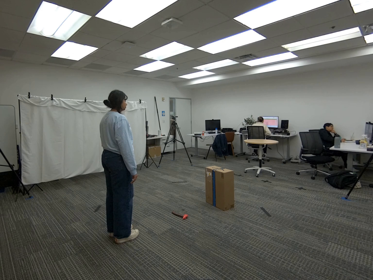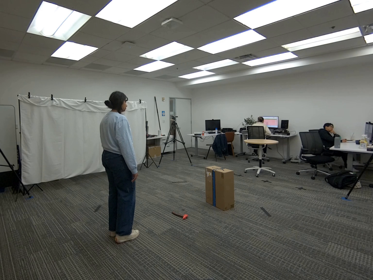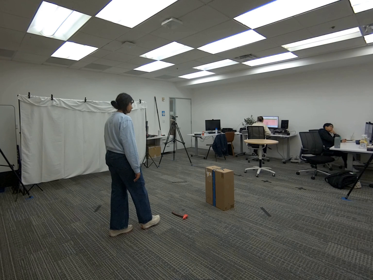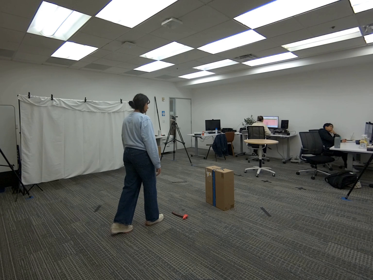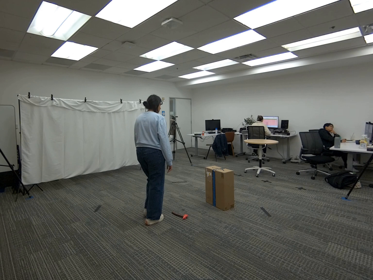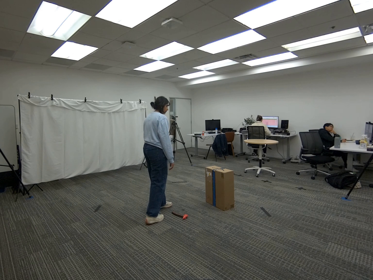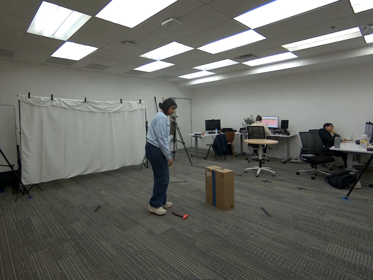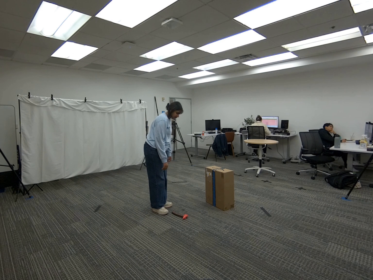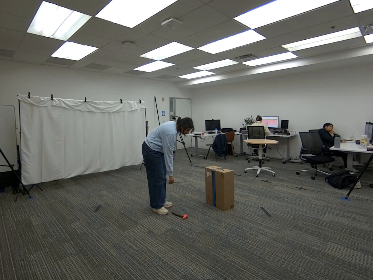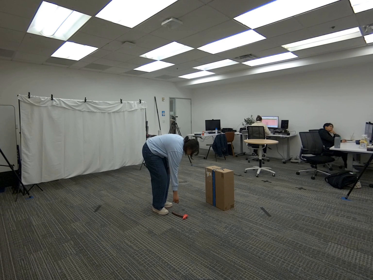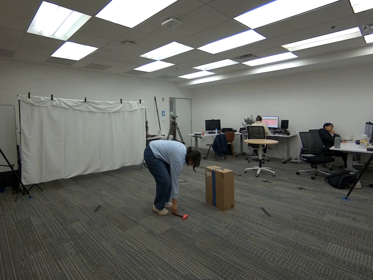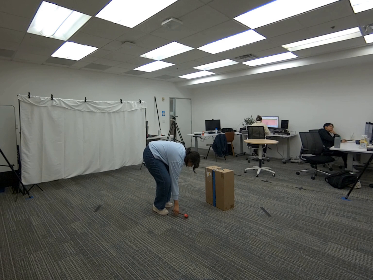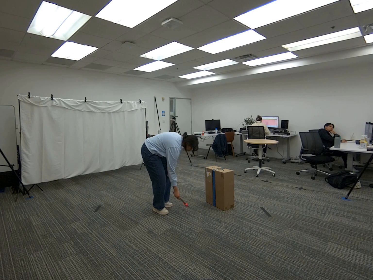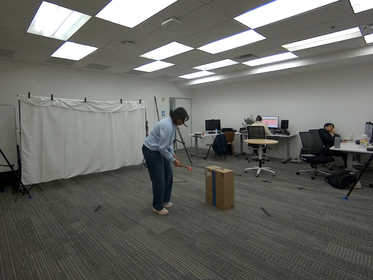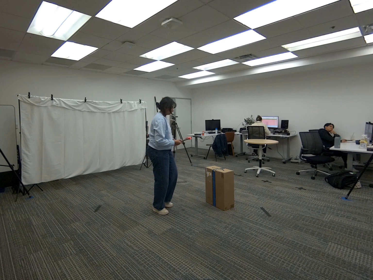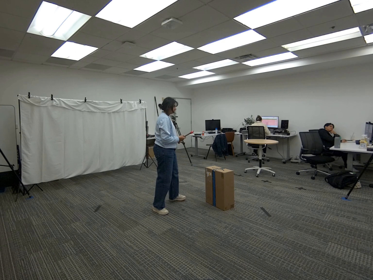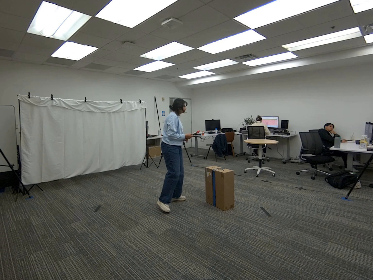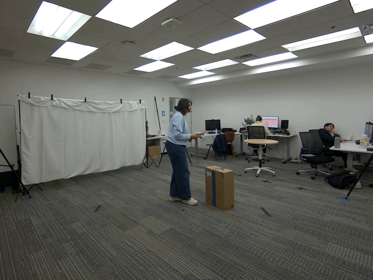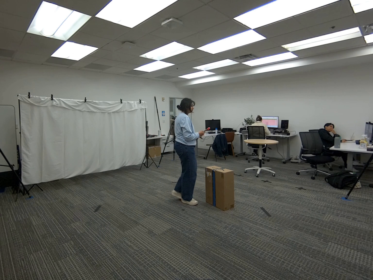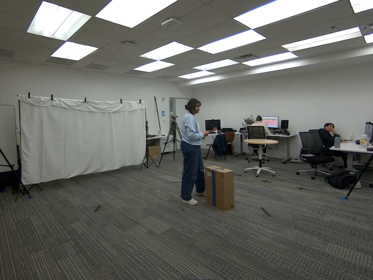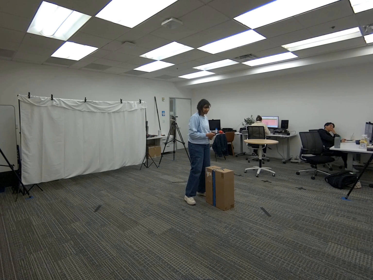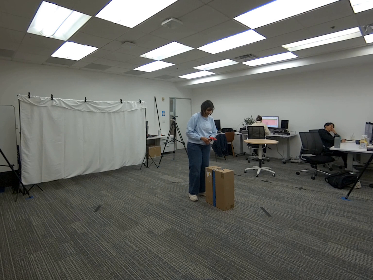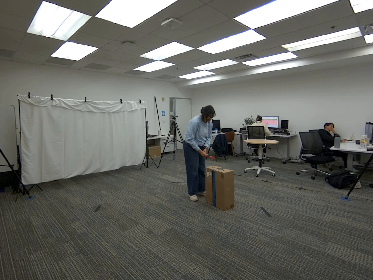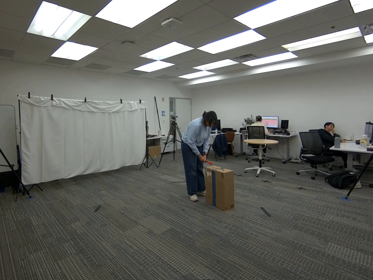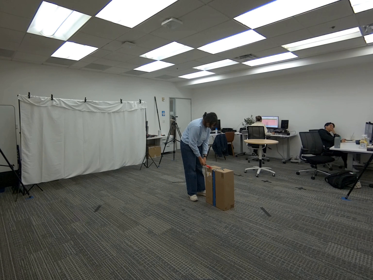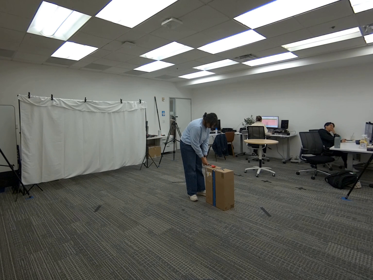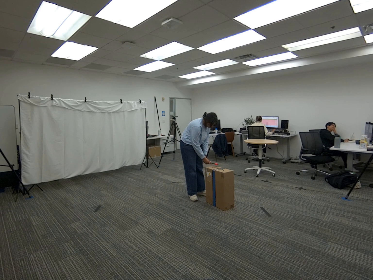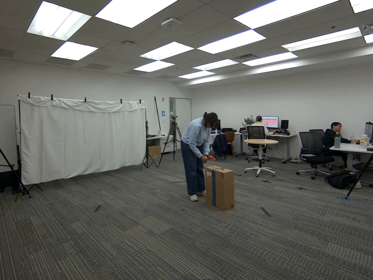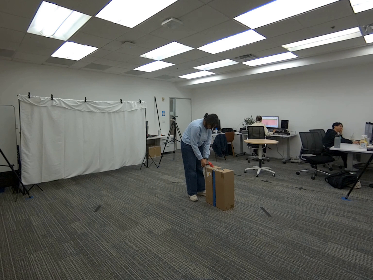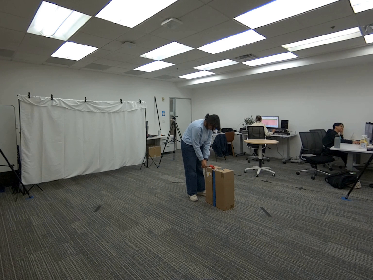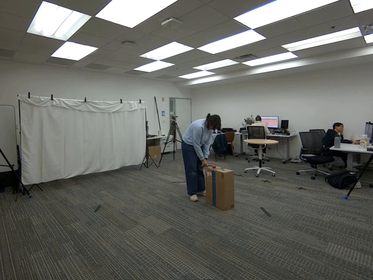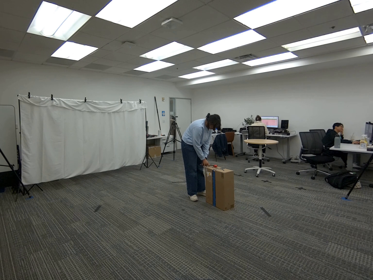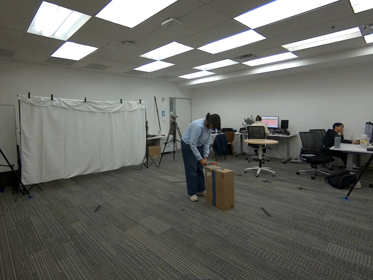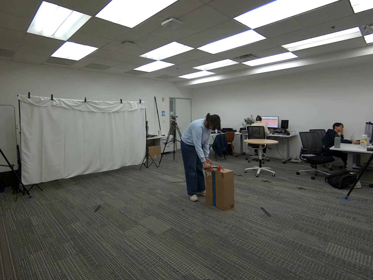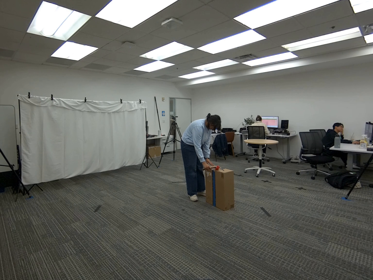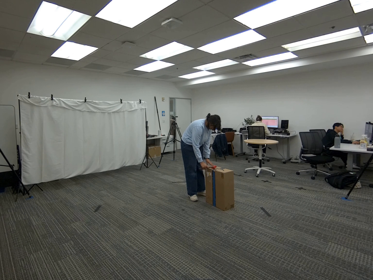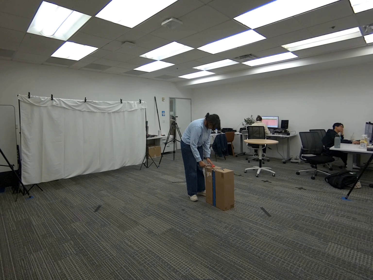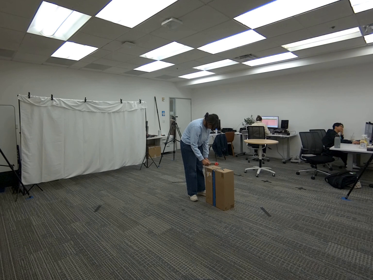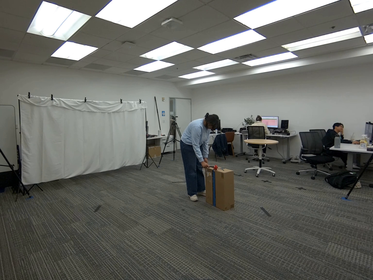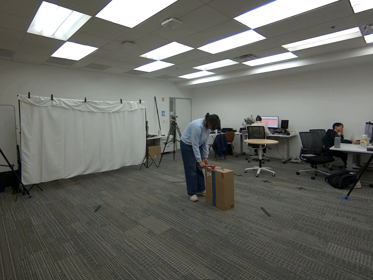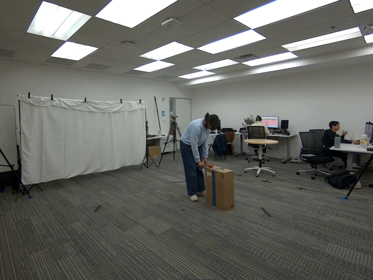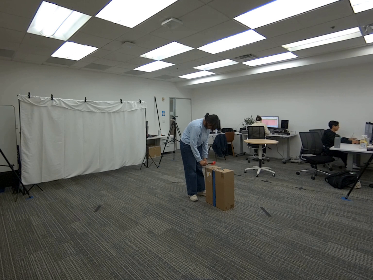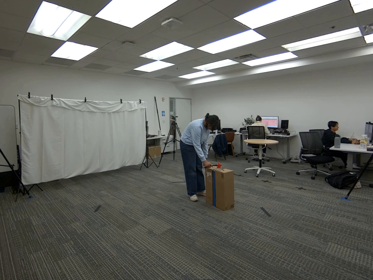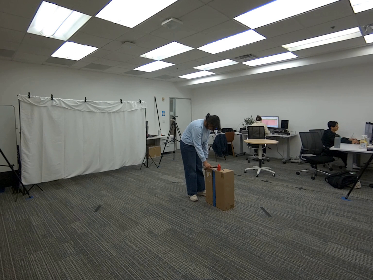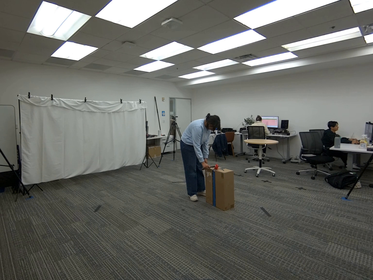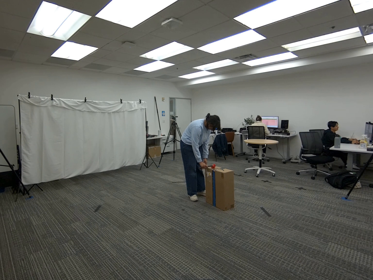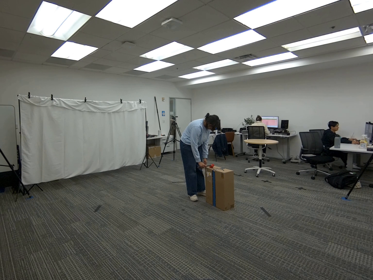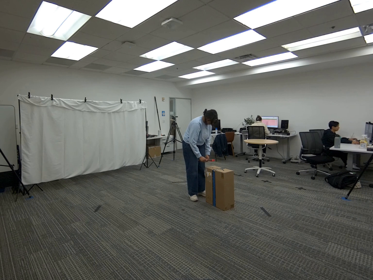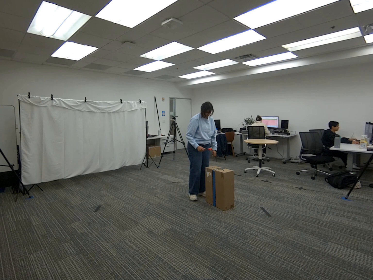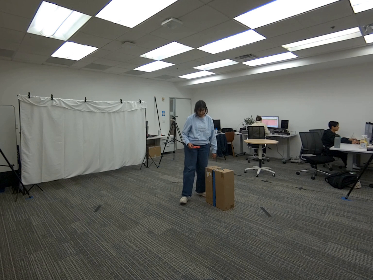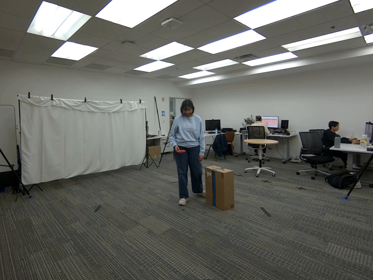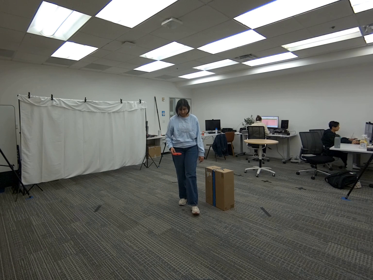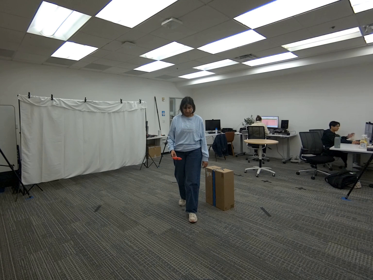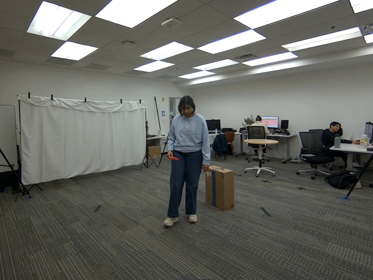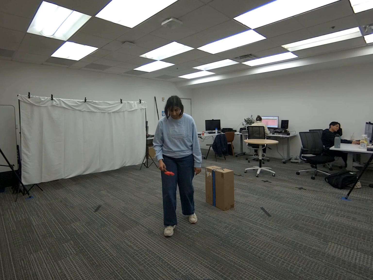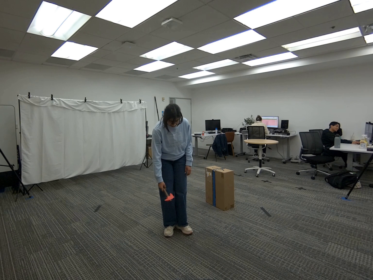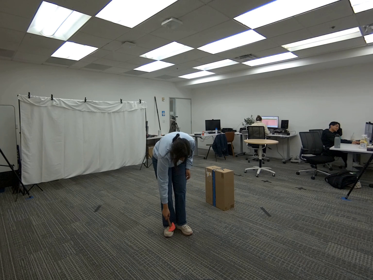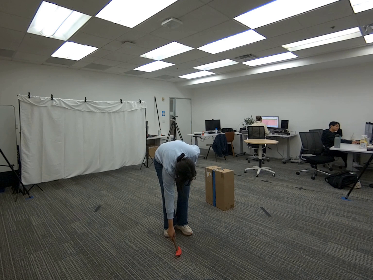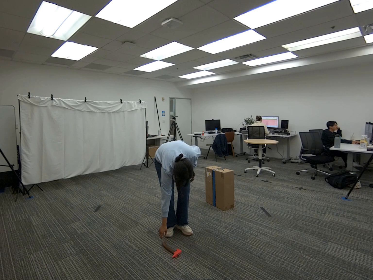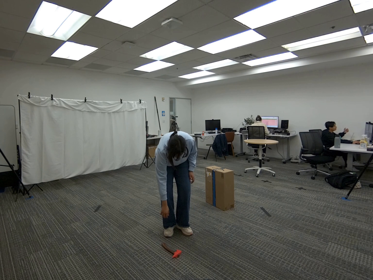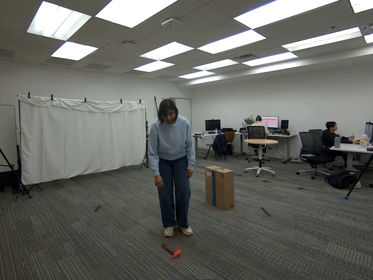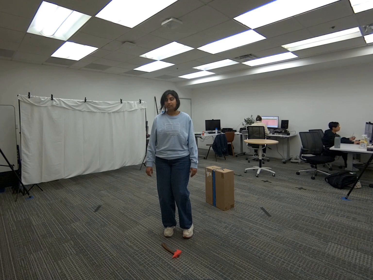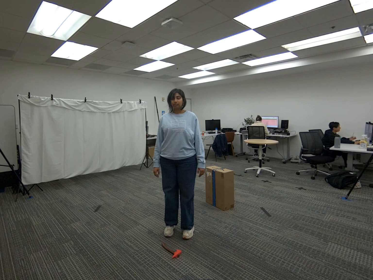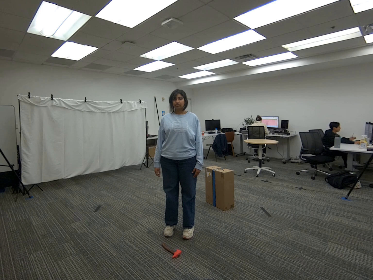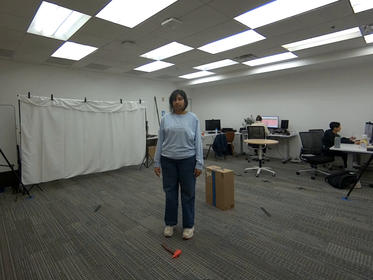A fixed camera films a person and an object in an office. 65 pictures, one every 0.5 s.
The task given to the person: Pick up the hatchet on the ground and gently scrape the blade across the surface of the big brown cardboard box as if shaving wood.
